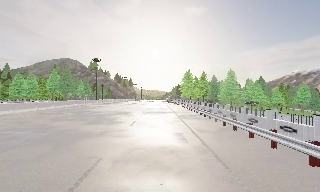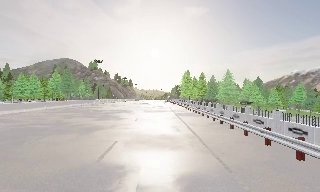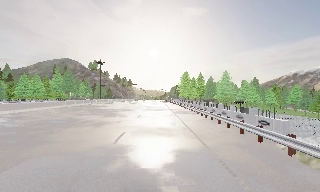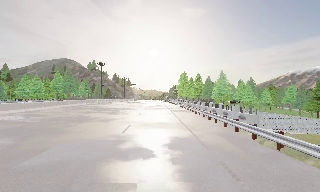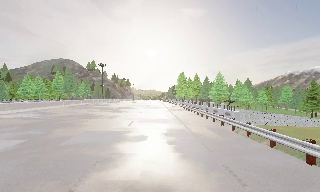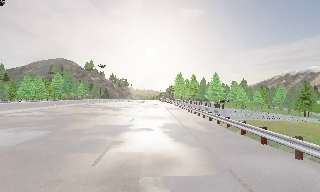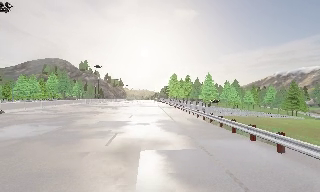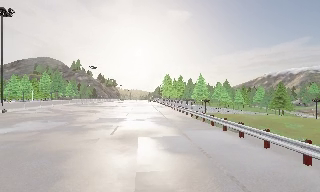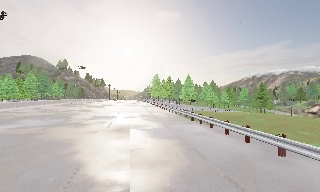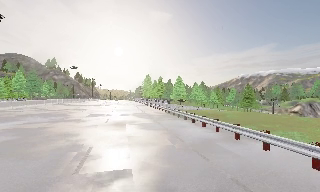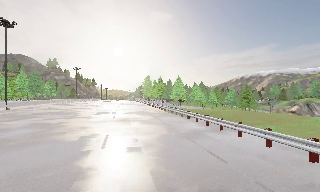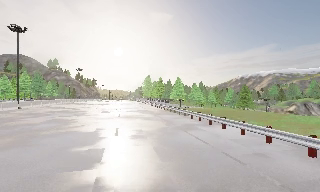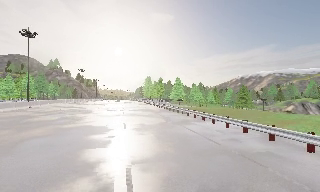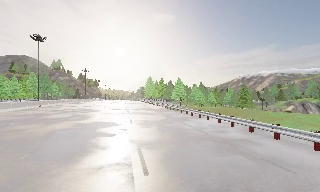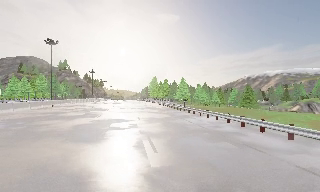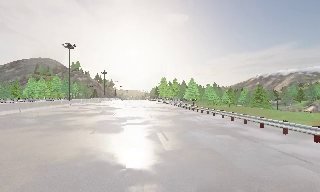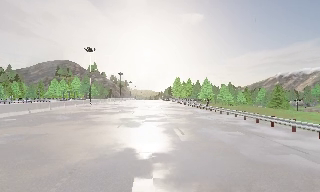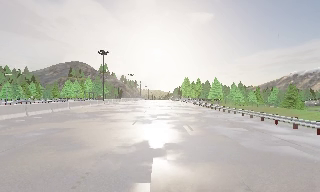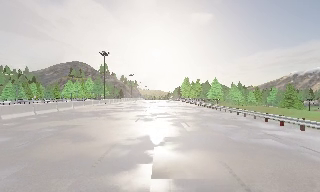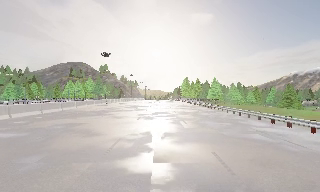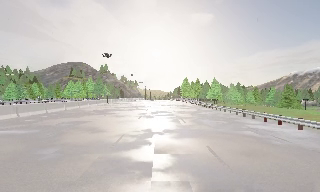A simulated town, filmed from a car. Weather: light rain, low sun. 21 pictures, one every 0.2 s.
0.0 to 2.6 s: The camera swings to its right by about 10 degrees, and the scene slides to the left. It travels backward, about 25 m, so what stands in front gets smaller.
2.6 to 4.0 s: The scene slides to the right, as the camera pans about 15 degrees to its left. It travels backward, about 8 m, so what stands in front gets smaller. It loses speed.
The film runs backward here.
